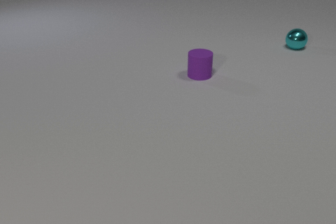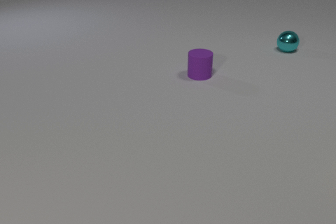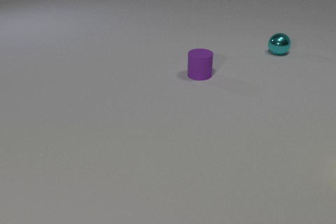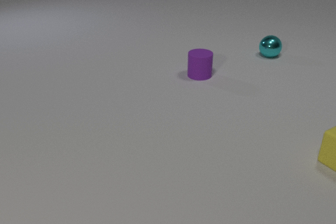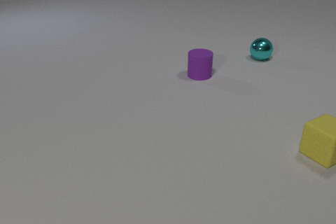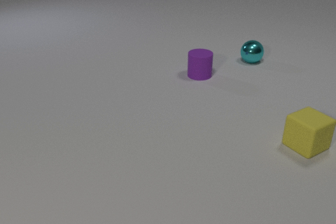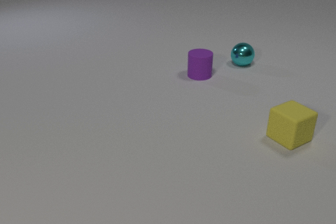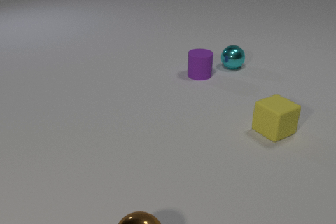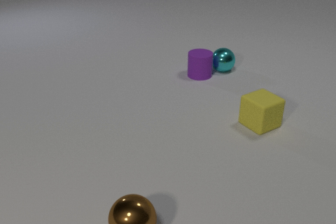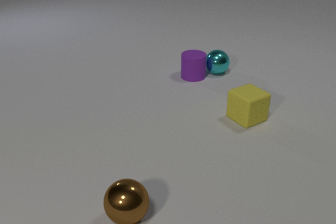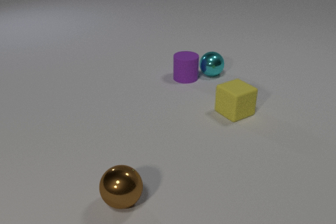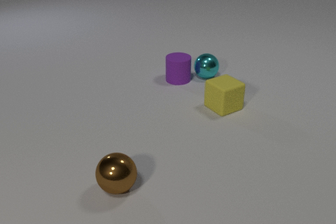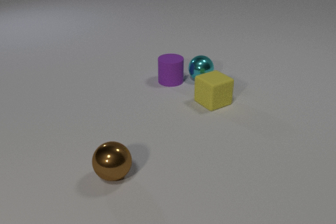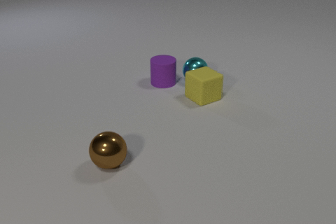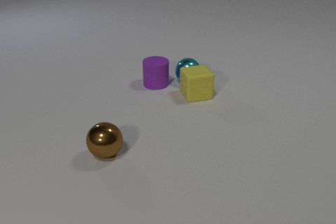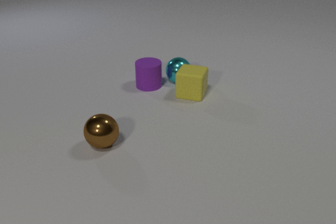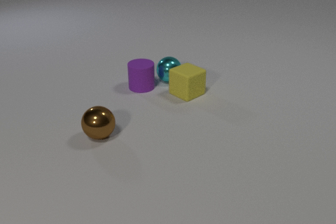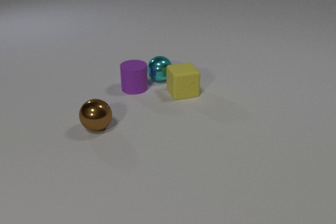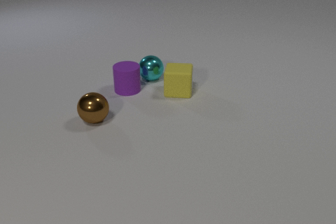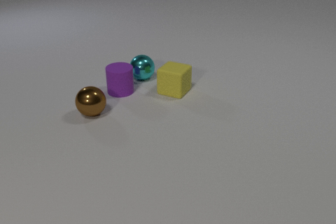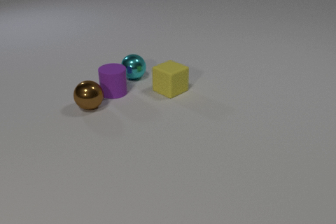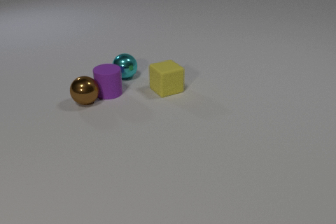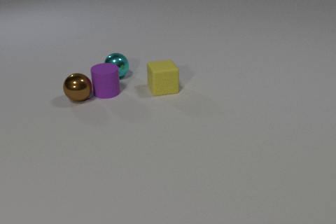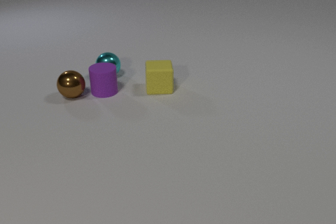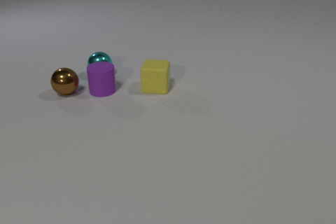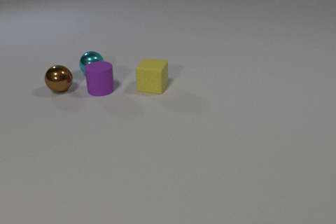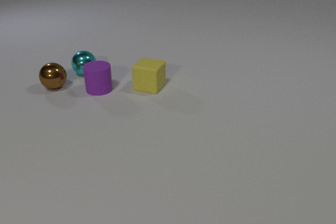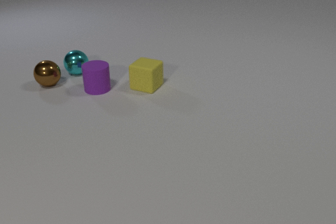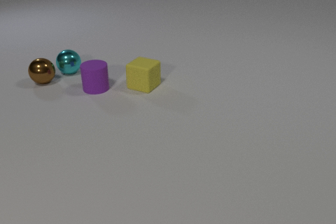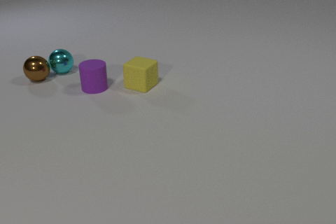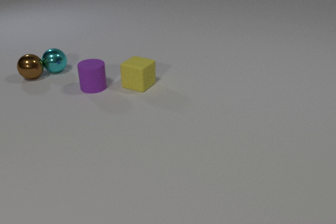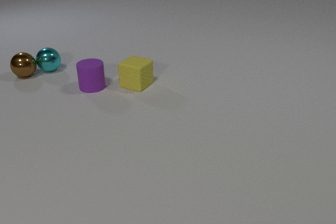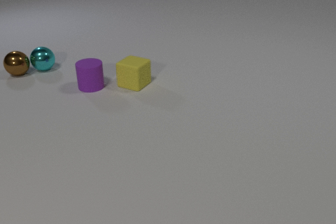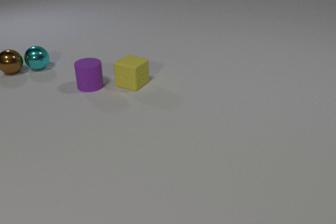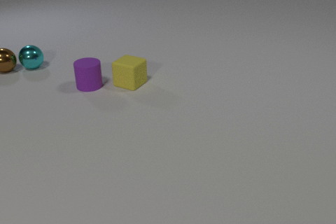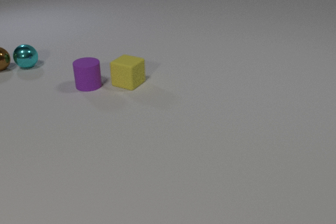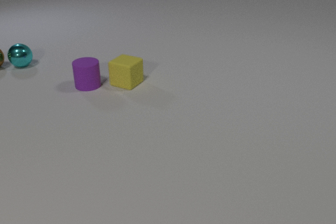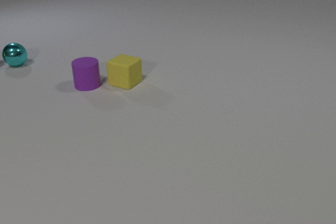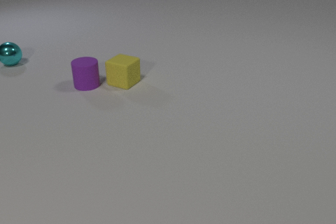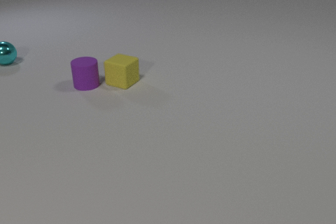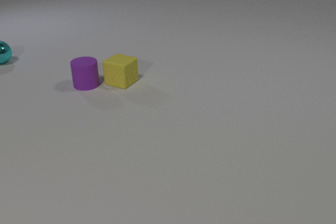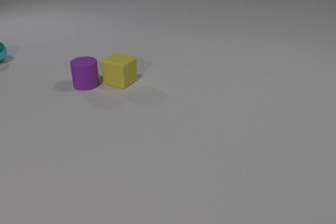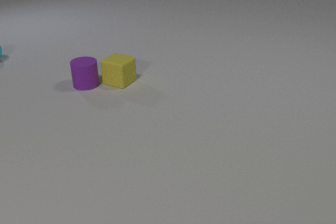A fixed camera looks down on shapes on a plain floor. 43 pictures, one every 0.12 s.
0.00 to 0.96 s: The cyan metal sphere rolls toward the camera and to the left. The yellow rubber cube comes in at the right edge, slides to the left and away from the camera. The brown metal sphere comes in at the bottom edge, rolls away from the camera.
0.96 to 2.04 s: The cyan metal sphere rolls to the left and toward the camera. The purple rubber cylinder slides to the left and toward the camera. The yellow rubber cube slides to the left and away from the camera, spins clockwise seen from above by about 105 degrees, its near face sliding to the left. The brown metal sphere rolls away from the camera. The cyan metal sphere and the purple rubber cylinder collide. The cyan metal sphere and the yellow rubber cube collide.
2.04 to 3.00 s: The cyan metal sphere rolls to the left. The purple rubber cylinder slides to the left. The yellow rubber cube slides to the left, spins so that its near face slides to the left, clockwise seen from above. The brown metal sphere rolls away from the camera. The purple rubber cylinder and the brown metal sphere collide.
3.00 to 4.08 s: The cyan metal sphere rolls to the left and away from the camera. The purple rubber cylinder slides away from the camera and to the left. The yellow rubber cube slides to the left and away from the camera. The brown metal sphere rolls away from the camera and to the left. The cyan metal sphere and the brown metal sphere collide.
4.08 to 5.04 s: The cyan metal sphere rolls to the left and away from the camera. The yellow rubber cube slides to the left and away from the camera. The brown metal sphere rolls away from the camera and to the left, leaves at the left edge.
What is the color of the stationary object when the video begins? purple.
What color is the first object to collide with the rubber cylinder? cyan.
What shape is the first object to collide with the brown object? cylinder.
